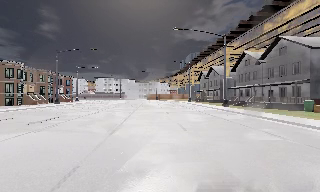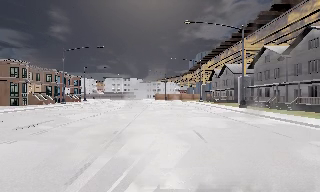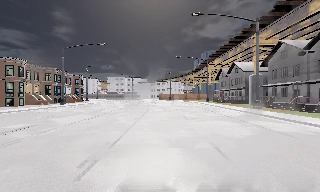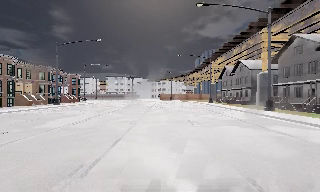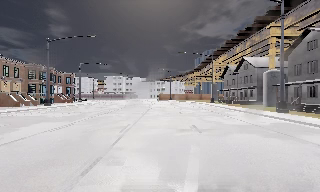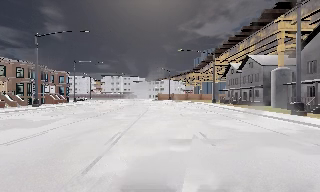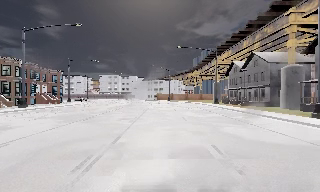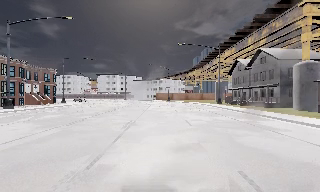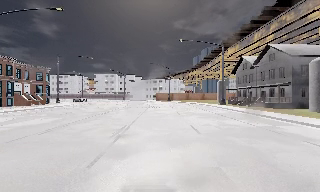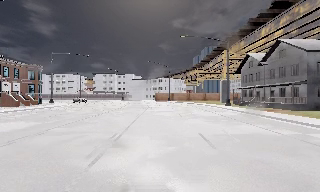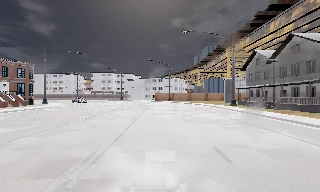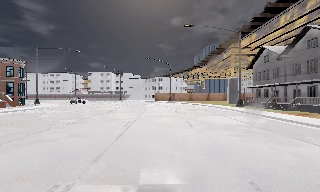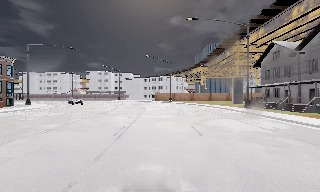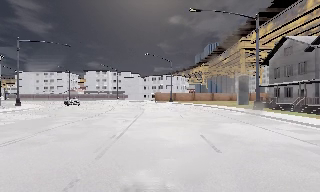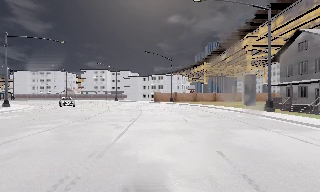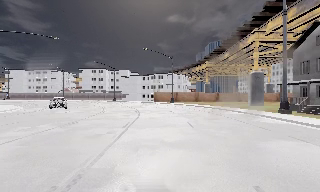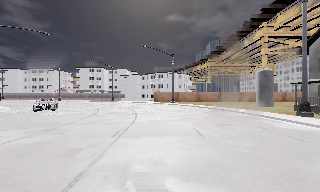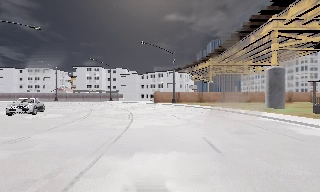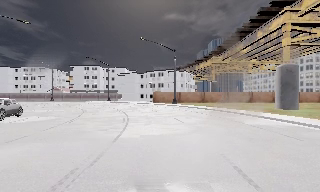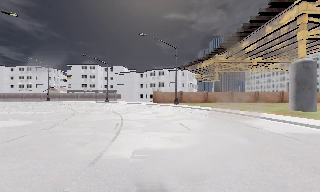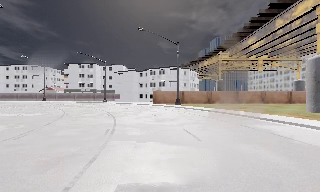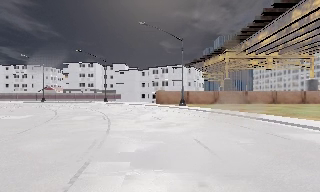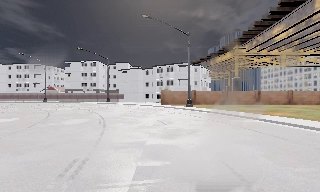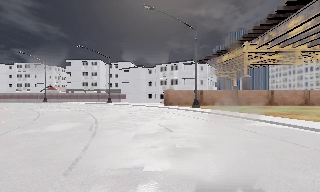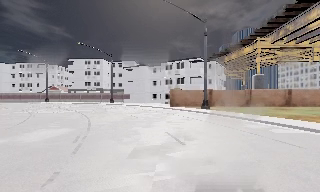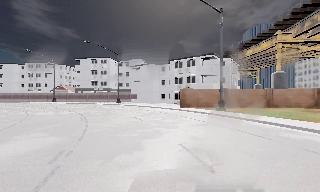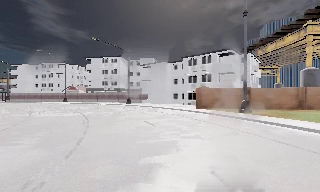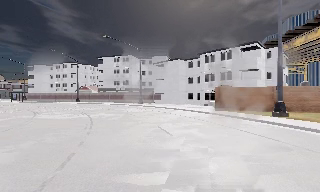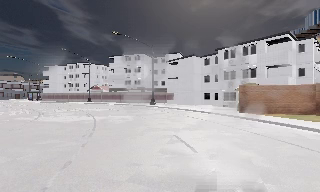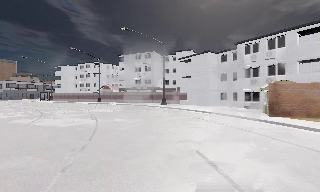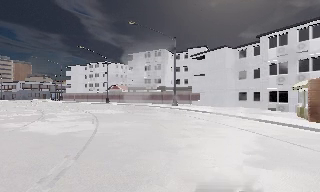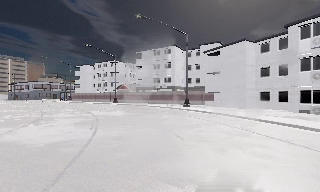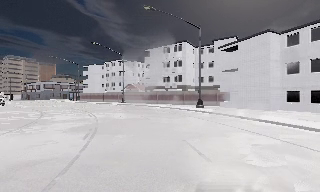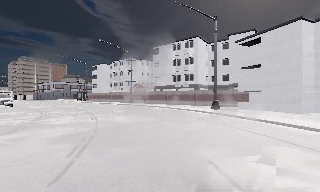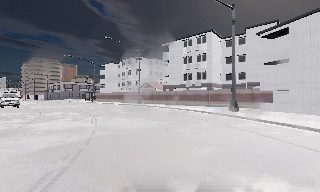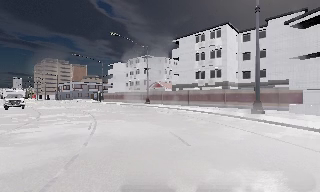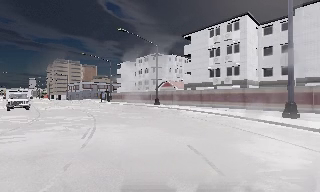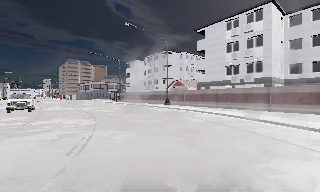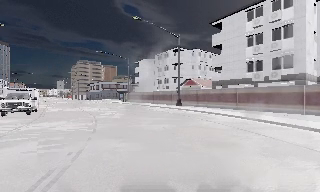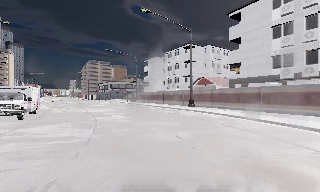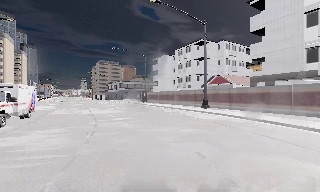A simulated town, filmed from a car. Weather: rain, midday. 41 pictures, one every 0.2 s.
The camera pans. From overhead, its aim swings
counterclockwise.
The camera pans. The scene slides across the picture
to the right.
0.0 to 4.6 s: The camera travels forward, about 45 m, so what stands in front looms larger.
4.6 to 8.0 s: The camera pans to its left, which is counterclockwise from overhead, by about 55 degrees. It travels forward, about 30 m.
The film runs forward here.
